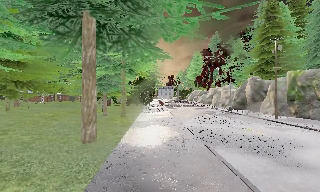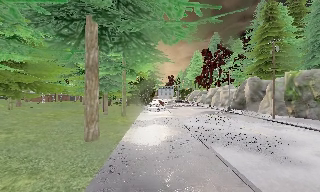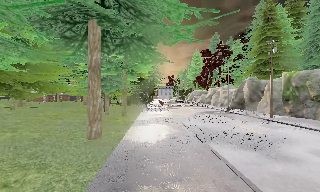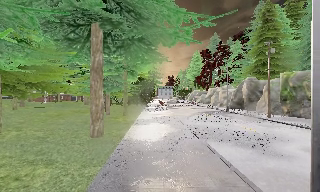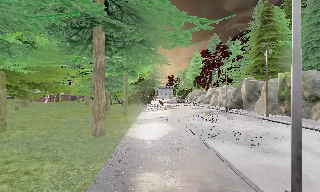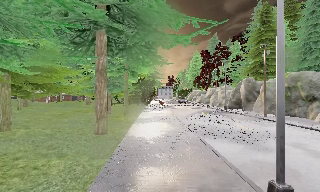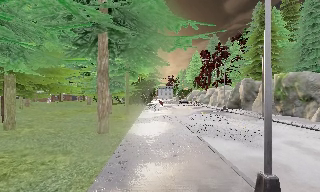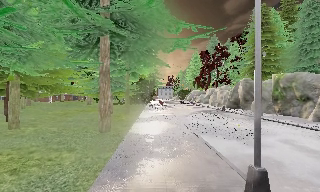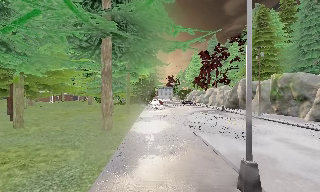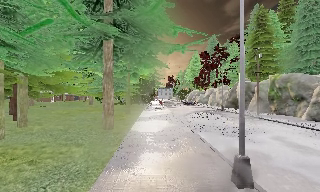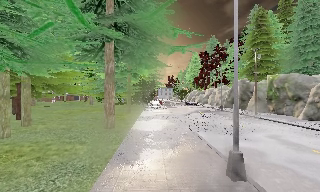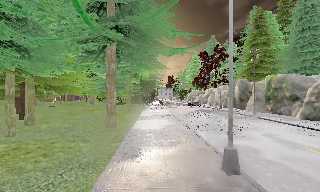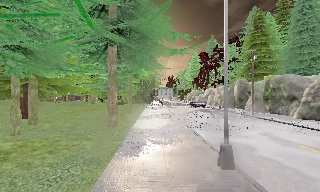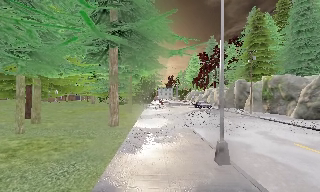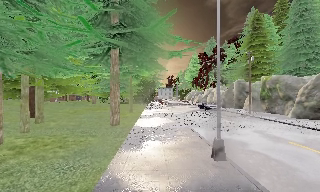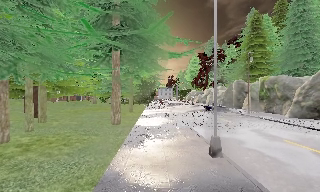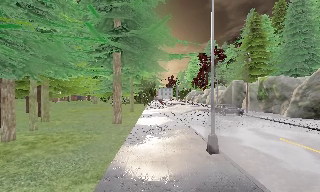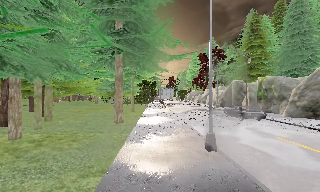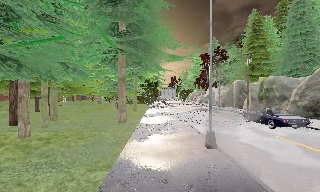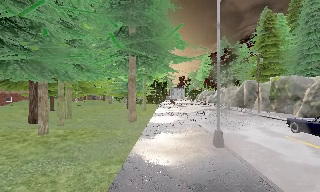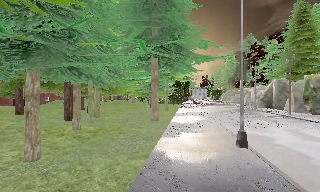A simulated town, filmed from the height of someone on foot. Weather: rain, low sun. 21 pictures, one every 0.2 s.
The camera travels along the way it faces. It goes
backward.
0.0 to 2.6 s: The camera travels backward, about 4 m, so what stands in front gets smaller.
2.6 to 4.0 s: The camera swings to its left by about 10 degrees, and the scene slides to the right. It travels backward, about 2 m, so what stands in front gets smaller.
The film runs backward here.
